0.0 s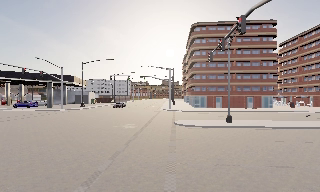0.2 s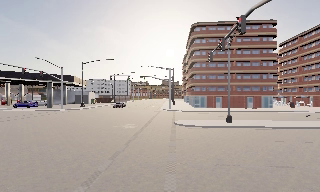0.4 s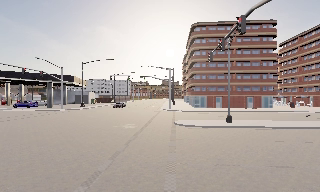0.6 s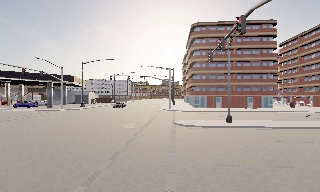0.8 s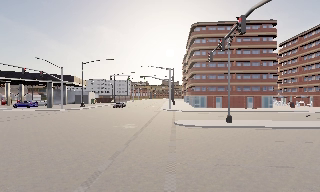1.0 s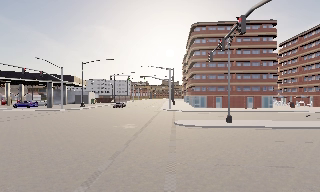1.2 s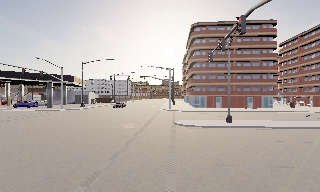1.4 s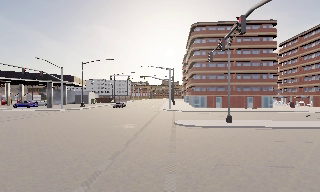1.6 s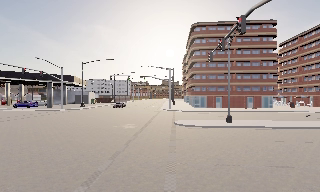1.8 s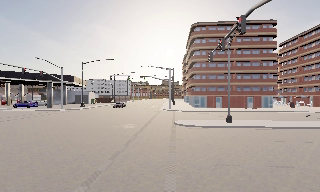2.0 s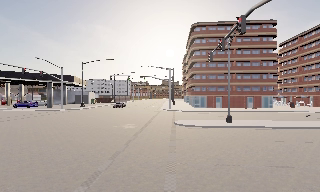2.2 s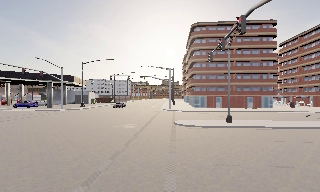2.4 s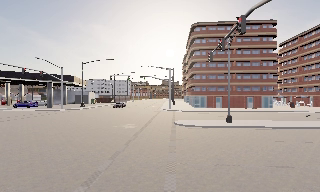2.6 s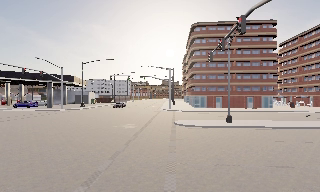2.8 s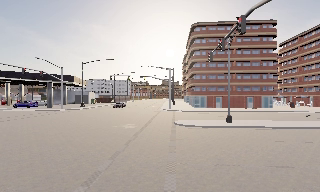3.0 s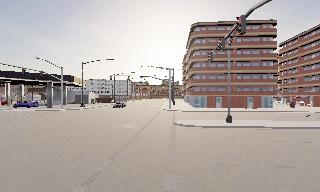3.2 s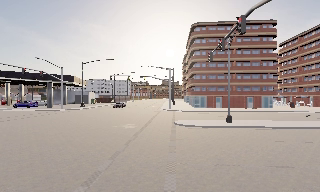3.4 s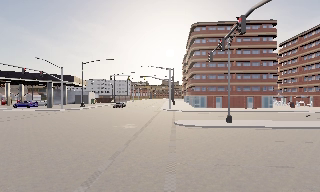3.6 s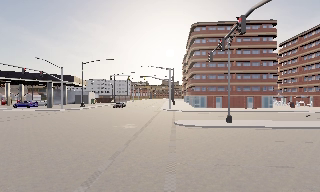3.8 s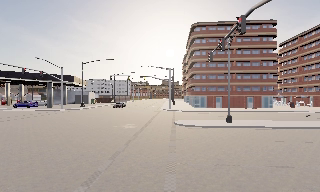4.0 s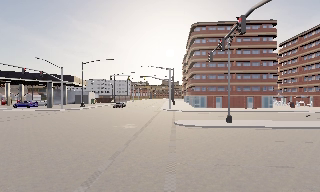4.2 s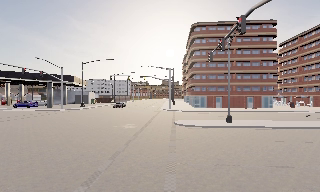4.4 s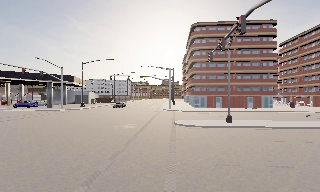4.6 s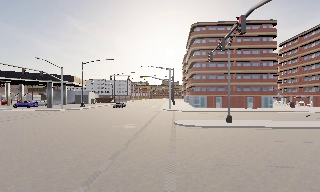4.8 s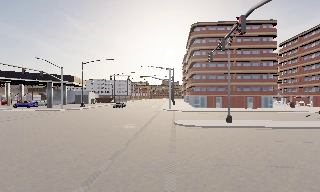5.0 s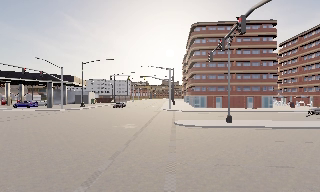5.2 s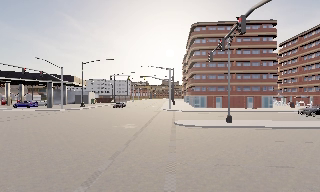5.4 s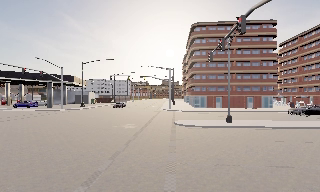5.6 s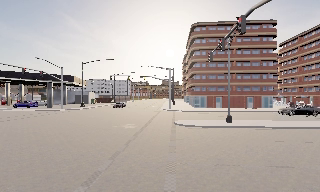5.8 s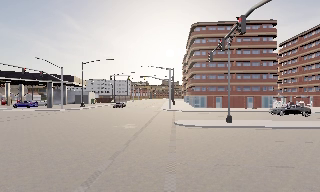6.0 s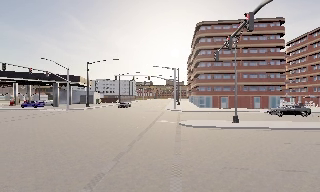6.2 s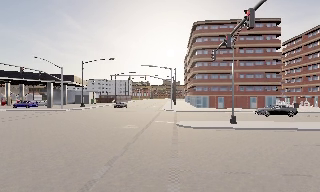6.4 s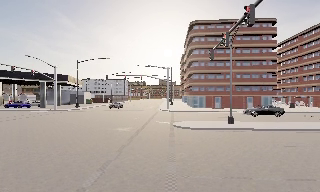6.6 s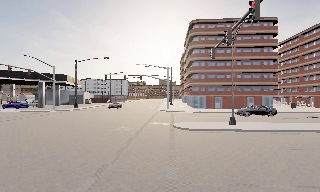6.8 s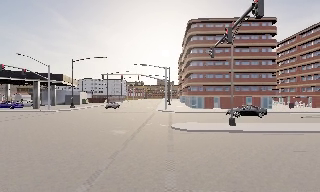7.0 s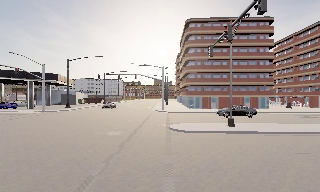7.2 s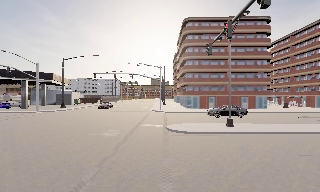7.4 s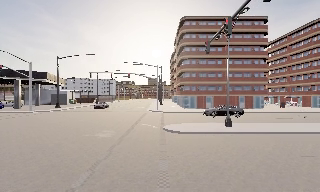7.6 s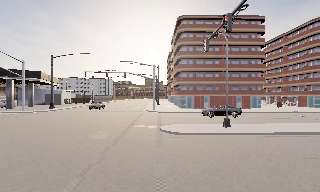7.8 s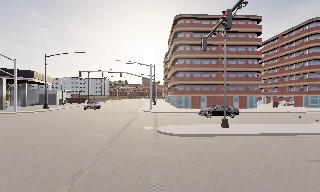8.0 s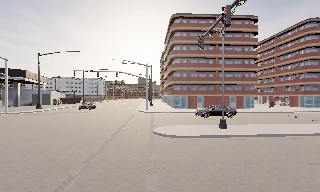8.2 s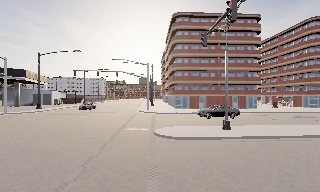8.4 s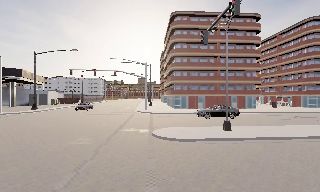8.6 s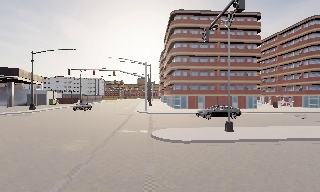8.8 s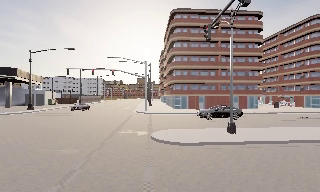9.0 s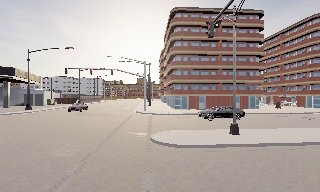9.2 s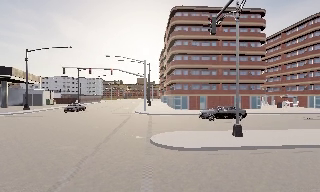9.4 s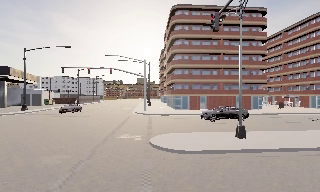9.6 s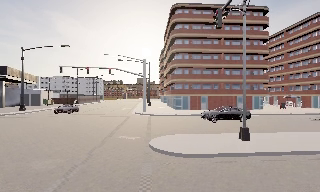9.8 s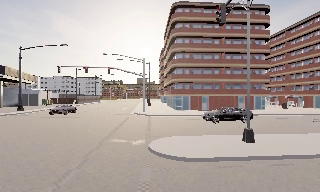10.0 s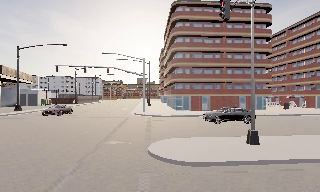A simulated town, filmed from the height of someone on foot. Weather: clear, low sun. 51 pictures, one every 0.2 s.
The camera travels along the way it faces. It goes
forward.
0.0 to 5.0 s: The camera keeps its place and its aim.
5.0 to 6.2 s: The camera travels forward, about 0.5 m, so what stands in front looms larger. It gains speed.
6.2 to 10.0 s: The camera travels forward, about 8 m, so what stands in front looms larger.
The film runs forward here.
